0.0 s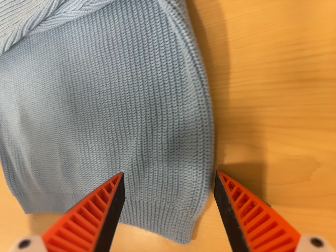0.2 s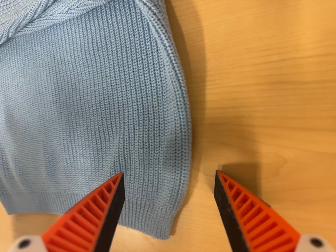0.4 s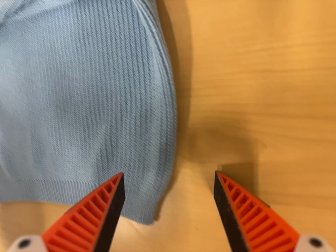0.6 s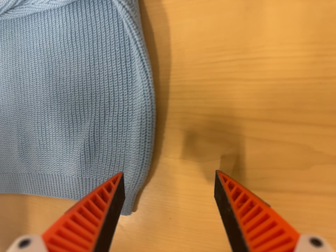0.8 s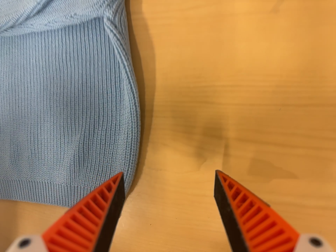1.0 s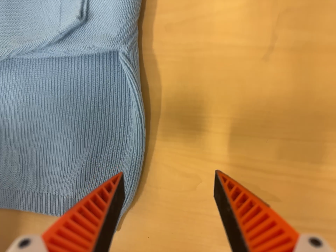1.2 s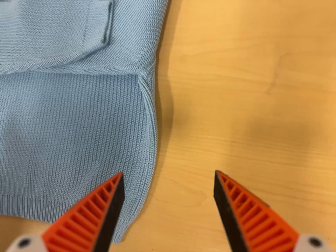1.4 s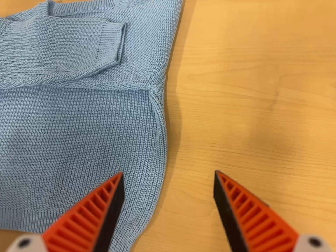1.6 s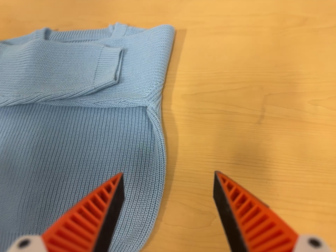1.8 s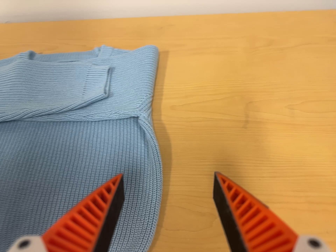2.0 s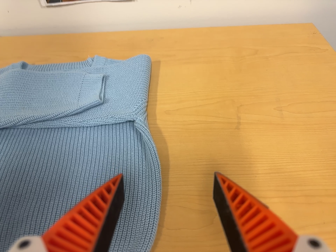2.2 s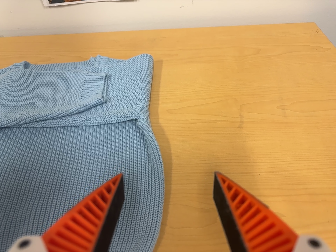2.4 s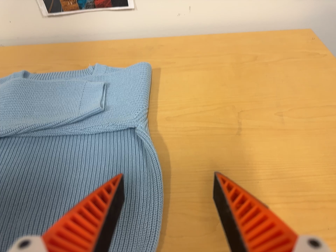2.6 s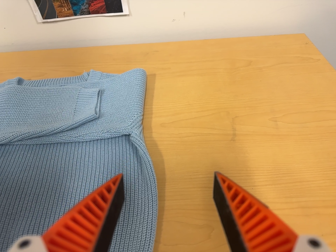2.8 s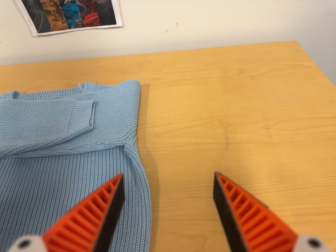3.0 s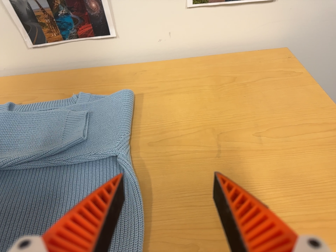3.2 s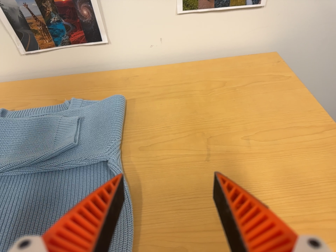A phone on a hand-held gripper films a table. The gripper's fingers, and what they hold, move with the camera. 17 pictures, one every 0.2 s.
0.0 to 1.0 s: The camera pans to its right by about 10 degrees. It travels backward, about 10 cm, so what stands in front gets smaller. It rolls about its line of sight by about 10 degrees, and the scene rotates clockwise.
1.0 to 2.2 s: The camera pans to its right by about 25 degrees. It travels to its left, toward the bottom of its view and backward, about 22 cm. Its aim tips toward the top of its view by about 35 degrees.
2.2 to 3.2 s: The camera travels to its right, about 6 cm, so close, fixed things drift to the left.
The film runs backward here.
